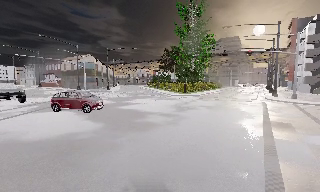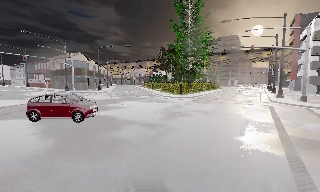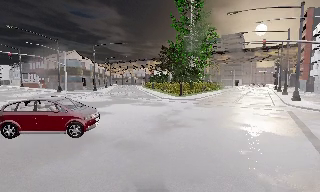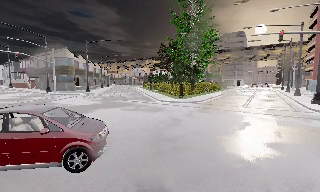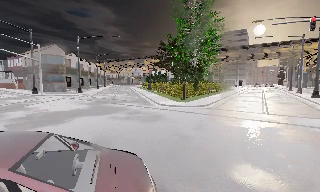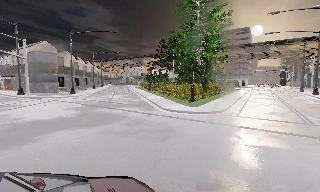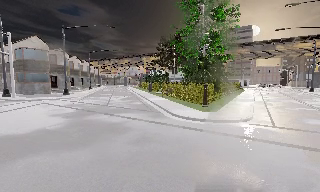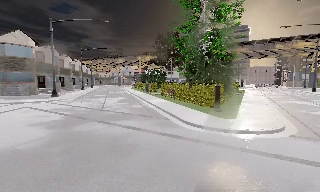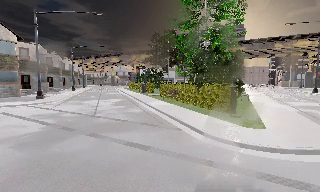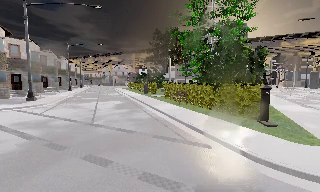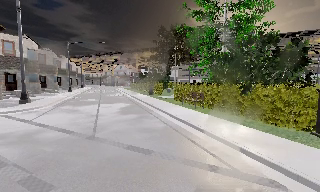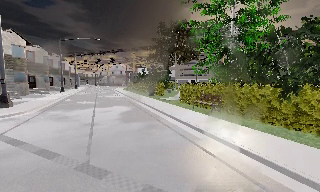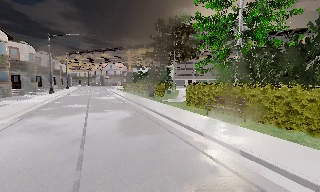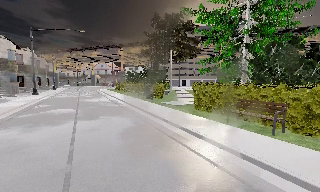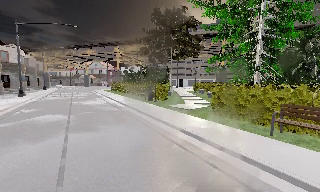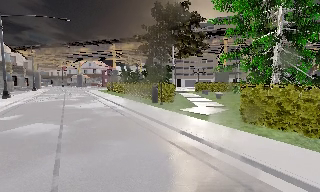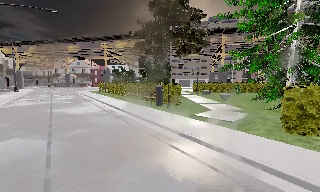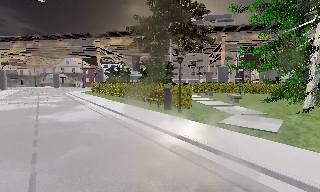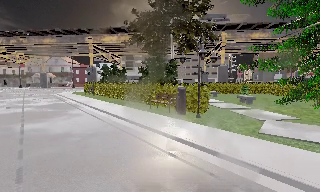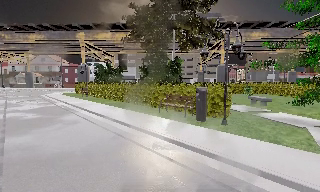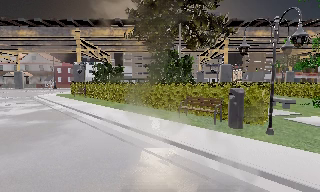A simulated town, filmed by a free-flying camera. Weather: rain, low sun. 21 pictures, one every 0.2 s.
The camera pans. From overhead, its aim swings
clockwise.
0.0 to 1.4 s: The camera travels forward, about 18 m, so what stands in front looms larger.
1.4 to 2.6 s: The camera travels forward and to its left, about 13 m, so what stands in front looms larger.
2.6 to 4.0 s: The camera pans to its right, which is clockwise from overhead, by about 20 degrees. It travels forward and to its left, about 16 m, so what stands in front looms larger.
The film runs forward here.
